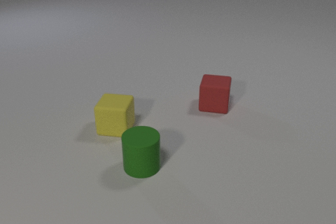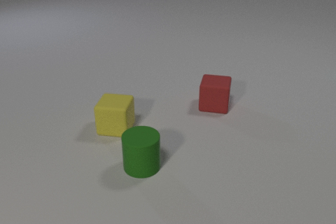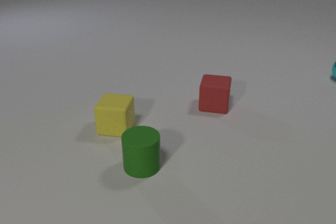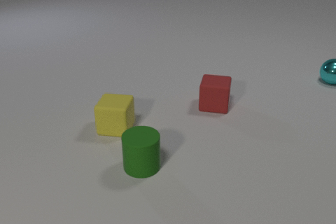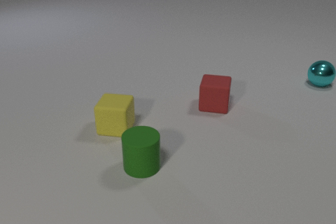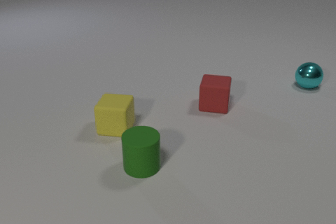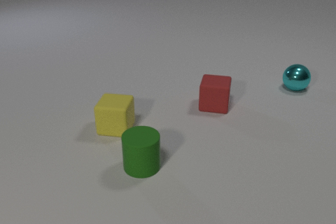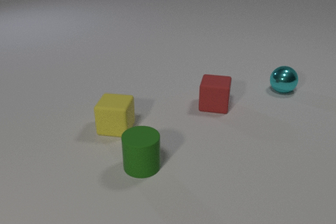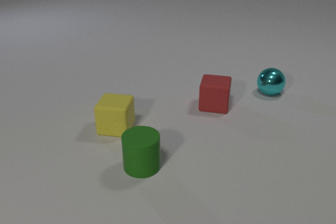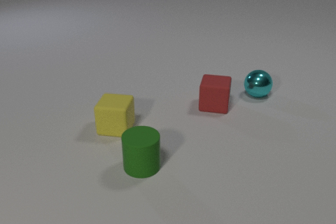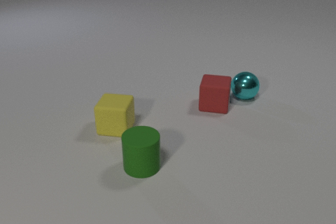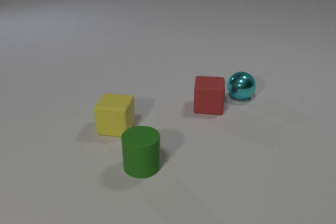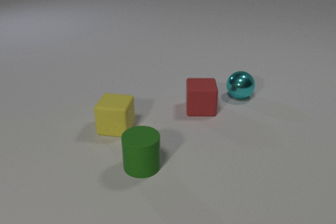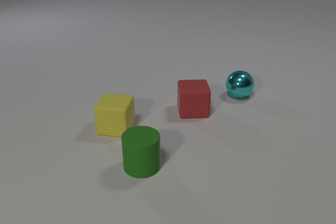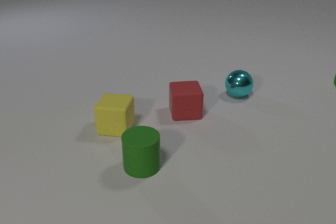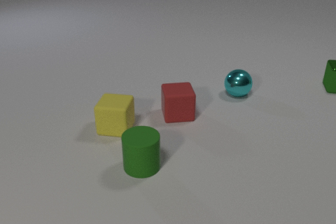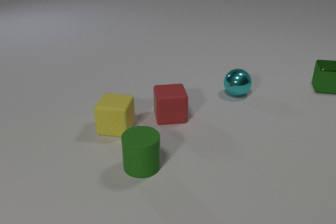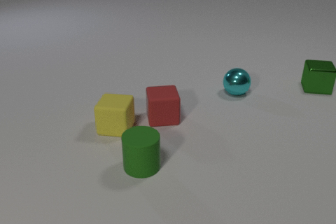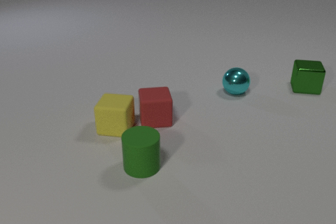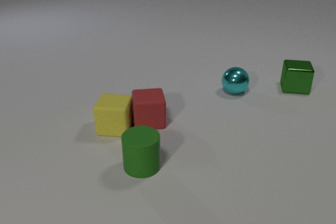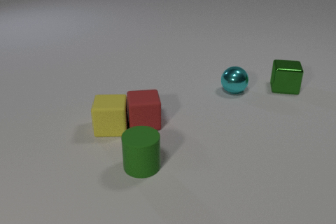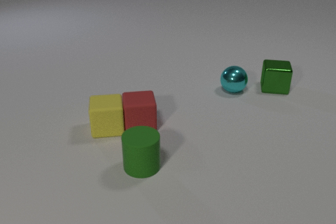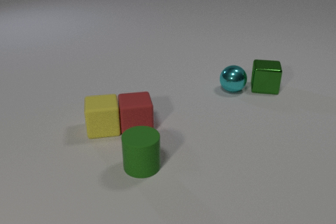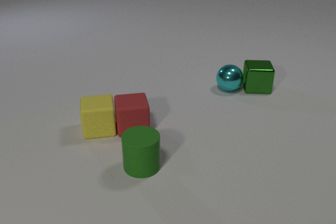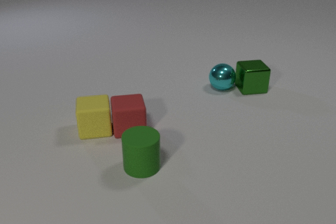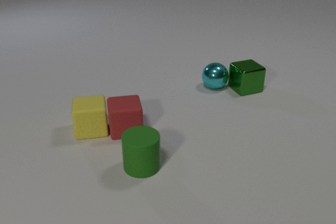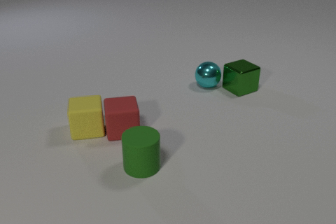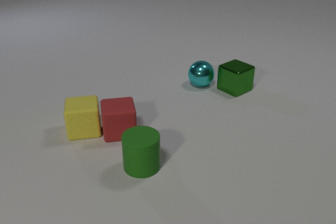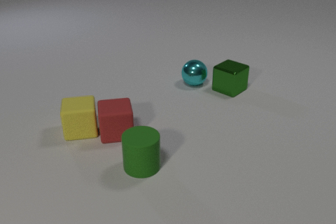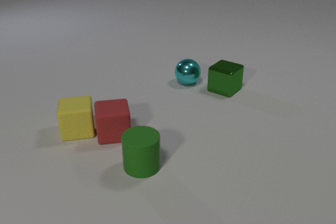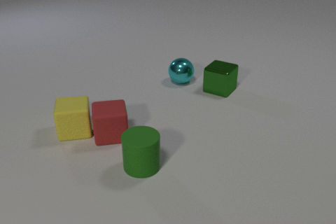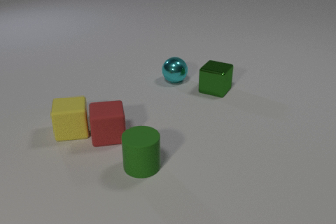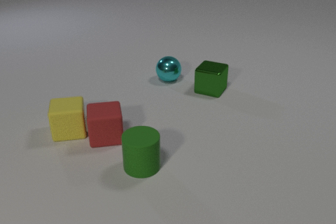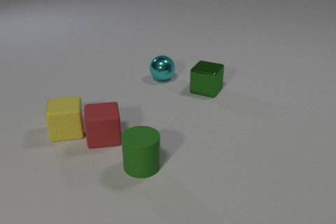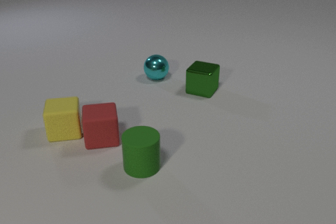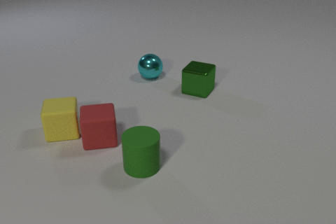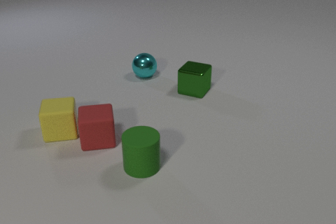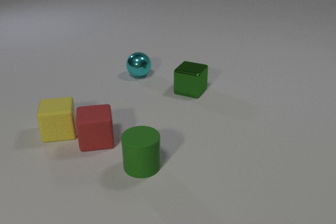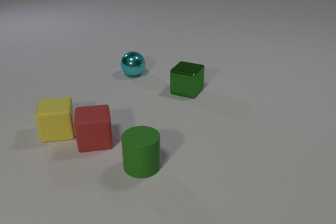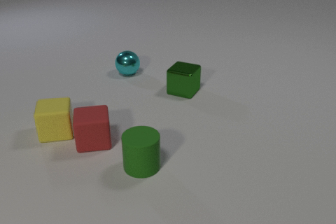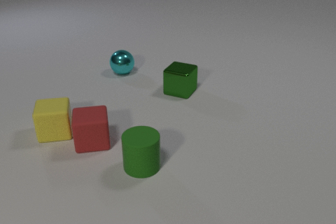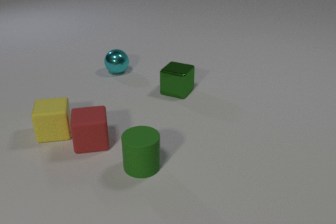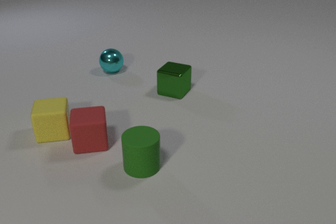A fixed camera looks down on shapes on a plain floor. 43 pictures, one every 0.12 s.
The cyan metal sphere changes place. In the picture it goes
to the left.
The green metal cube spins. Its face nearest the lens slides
to the right.
0.00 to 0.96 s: The cyan metal sphere comes in at the right edge, rolls to the left and toward the camera.
0.96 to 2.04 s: The cyan metal sphere rolls to the left. The red rubber cube slides to the left and toward the camera, spins so that its near face slides to the right, counterclockwise seen from above. The green metal cube comes in at the right edge, slides to the left and toward the camera. The cyan metal sphere and the red rubber cube collide.
2.04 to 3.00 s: The cyan metal sphere rolls to the left and away from the camera. The red rubber cube slides to the left and toward the camera. The yellow rubber cube slides to the left, spins counterclockwise seen from above by about 15 degrees, its near face sliding to the right. The green metal cube slides to the left, spins counterclockwise seen from above by about 30 degrees, its near face sliding to the right. The red rubber cube and the yellow rubber cube collide. The cyan metal sphere and the green metal cube collide.
3.00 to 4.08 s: The cyan metal sphere rolls to the left. The red rubber cube slides to the left and toward the camera. The yellow rubber cube slides to the left. The green metal cube slides to the left, spins so that its near face slides to the right, counterclockwise seen from above.
4.08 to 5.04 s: The cyan metal sphere rolls to the left and away from the camera. The red rubber cube slides to the left. The yellow rubber cube slides to the left. The green metal cube slides to the left.
How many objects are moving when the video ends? 4.
How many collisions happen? 3.
How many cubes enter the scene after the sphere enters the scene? 1.
